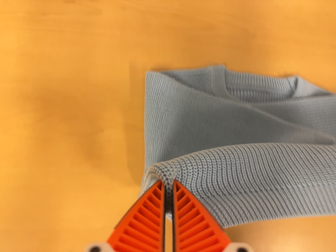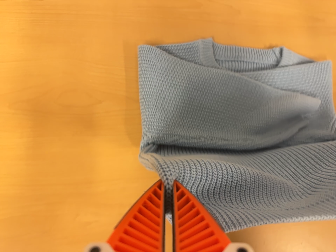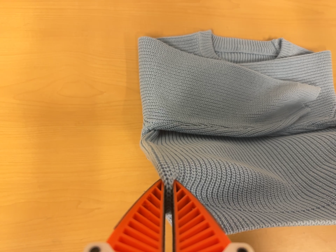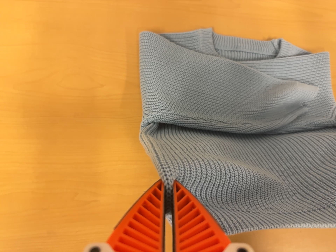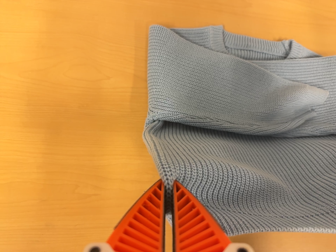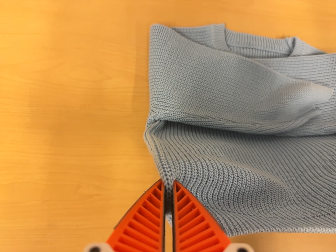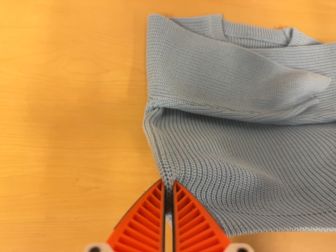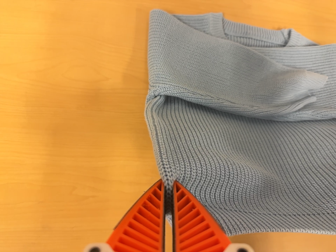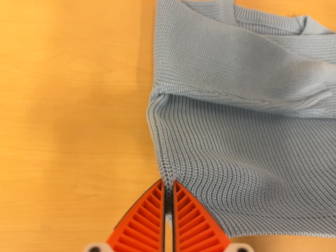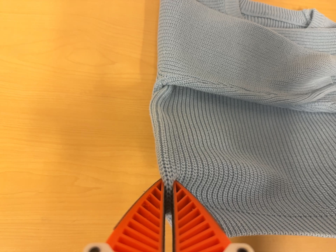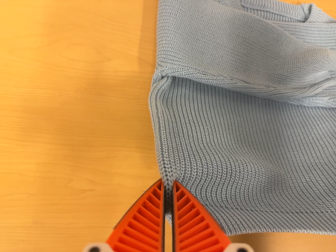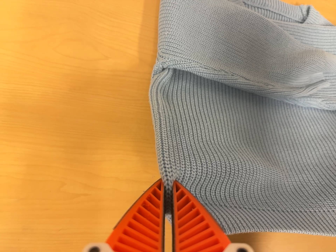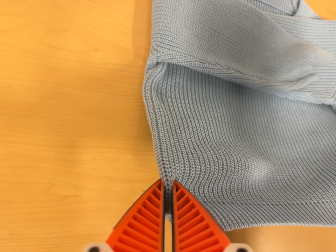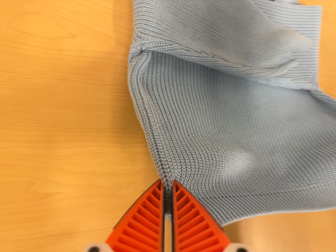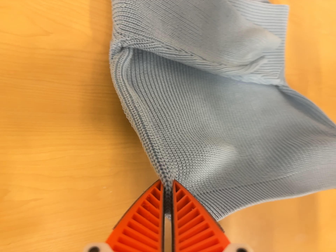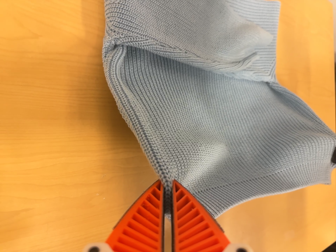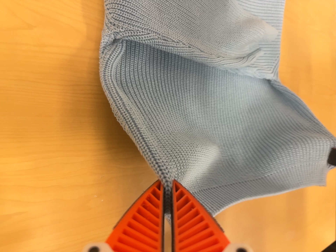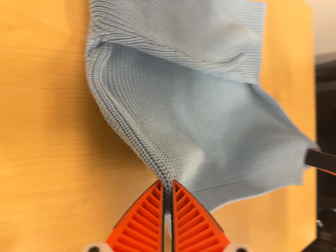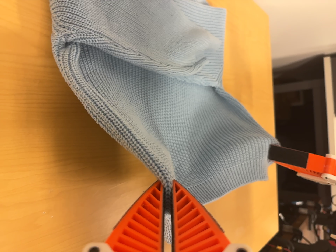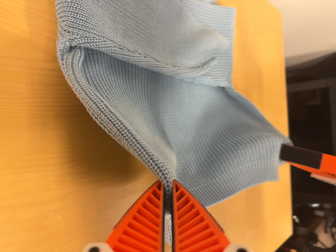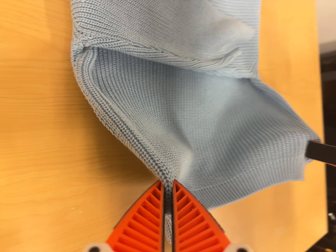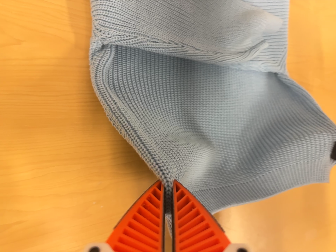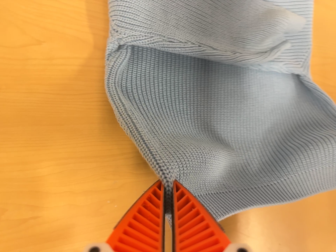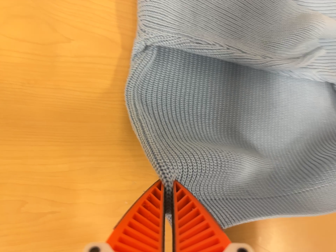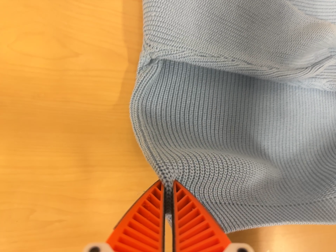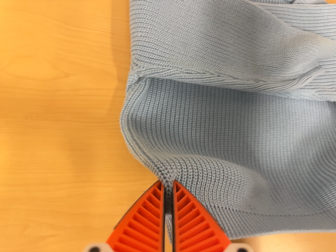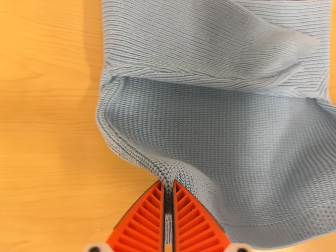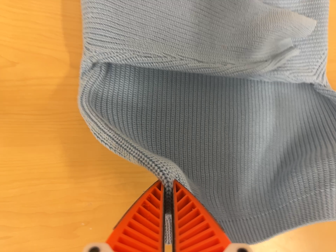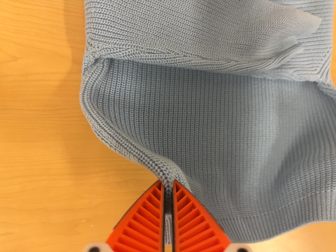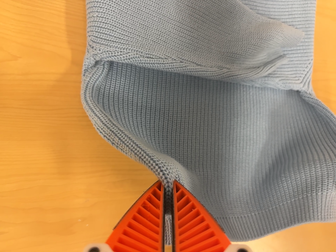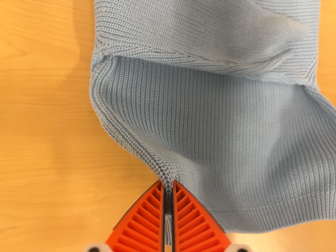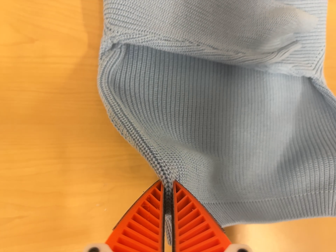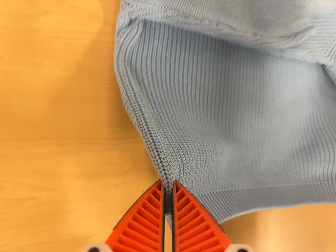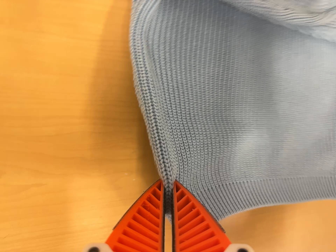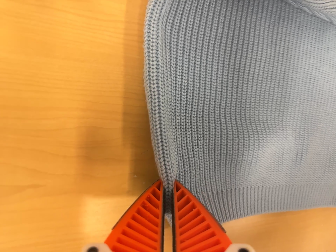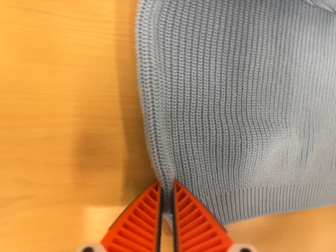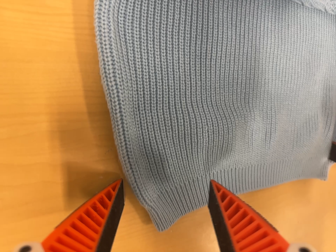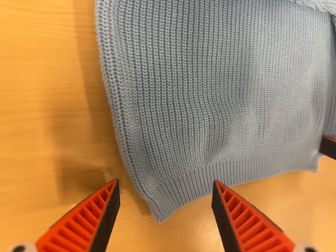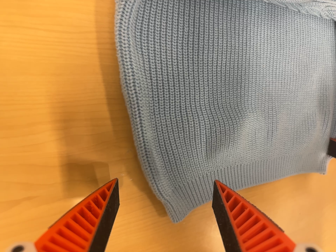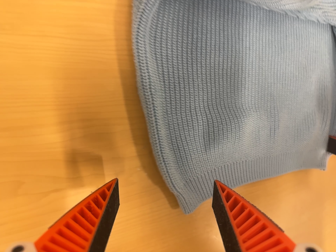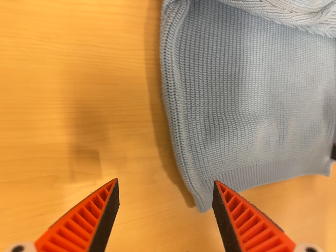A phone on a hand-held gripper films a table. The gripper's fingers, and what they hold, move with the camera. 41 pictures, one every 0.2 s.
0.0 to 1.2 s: The camera travels toward the bottom of its view, about 12 cm, so close, fixed things drift upward.
1.2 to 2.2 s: The camera travels forward, about 6 cm, so what stands in front looms larger.
2.2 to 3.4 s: The scene slides to the left, as the camera pans about 25 degrees to its right. It travels to its left and toward the top of its view, about 9 cm. Its aim tips toward the bottom of its view by about 10 degrees.
3.4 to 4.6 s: The scene slides to the right, as the camera pans about 20 degrees to its left. It travels to its right, about 5 cm.
4.6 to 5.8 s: The camera travels to its right, about 5 cm, so close, fixed things drift to the left.
5.8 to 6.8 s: The camera travels to its left and forward, about 12 cm, so close, fixed things drift to the right.
6.8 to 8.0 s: The camera travels backward, about 7 cm, so what stands in front gets smaller.
The film runs backward here.
